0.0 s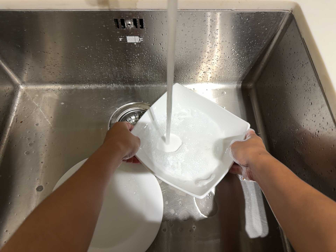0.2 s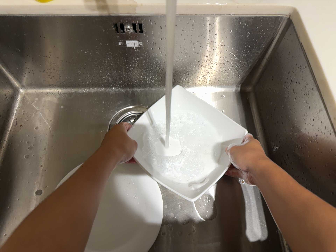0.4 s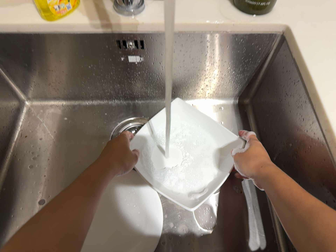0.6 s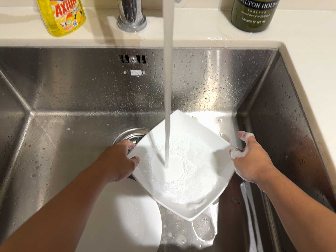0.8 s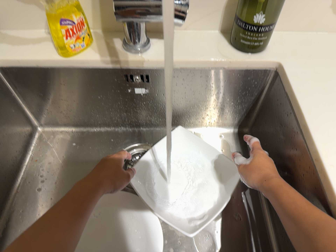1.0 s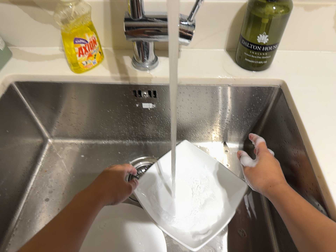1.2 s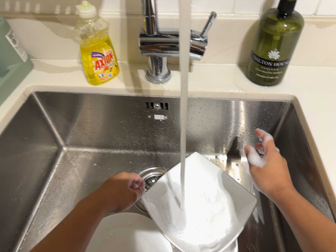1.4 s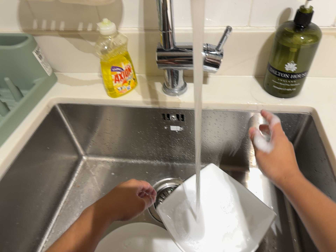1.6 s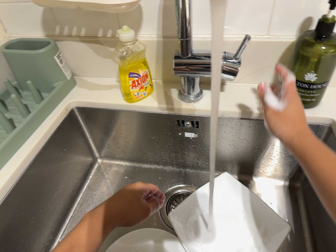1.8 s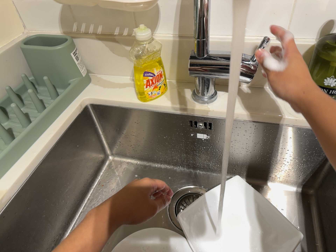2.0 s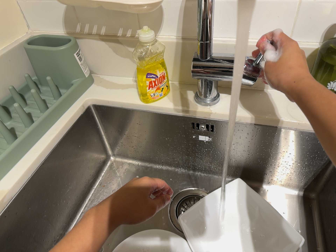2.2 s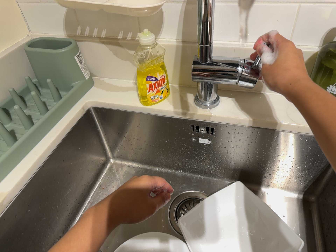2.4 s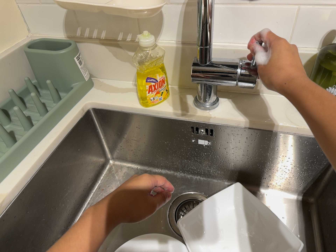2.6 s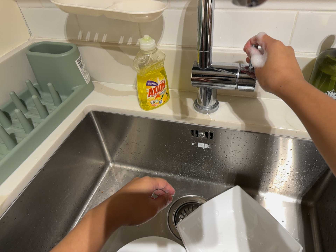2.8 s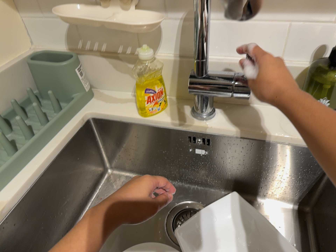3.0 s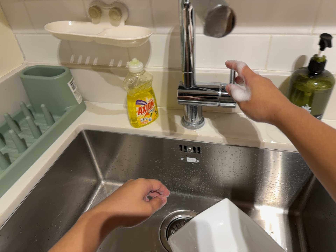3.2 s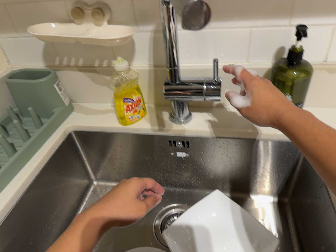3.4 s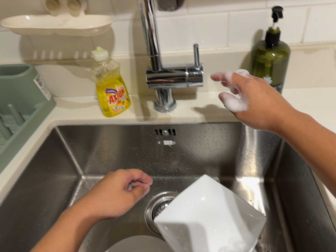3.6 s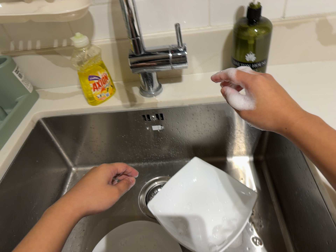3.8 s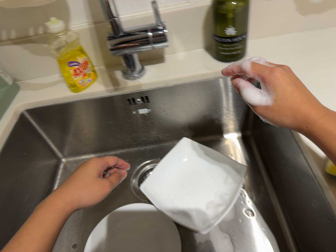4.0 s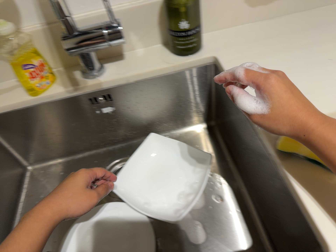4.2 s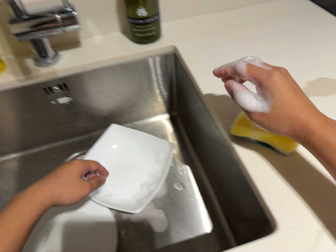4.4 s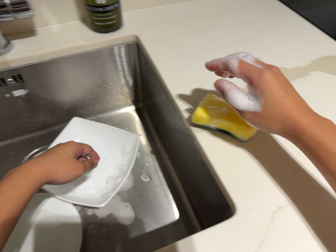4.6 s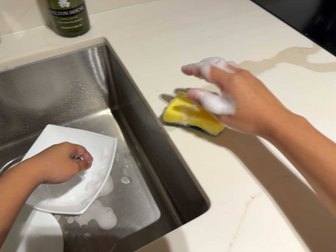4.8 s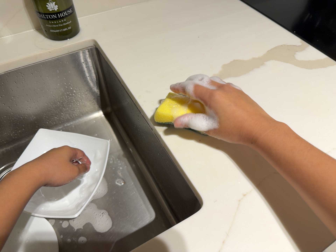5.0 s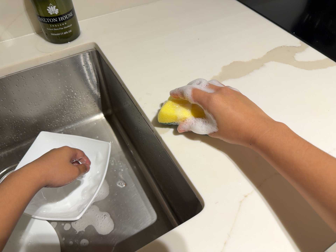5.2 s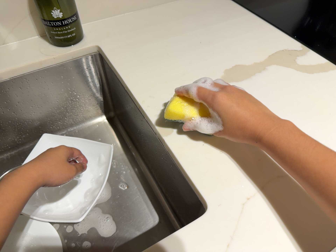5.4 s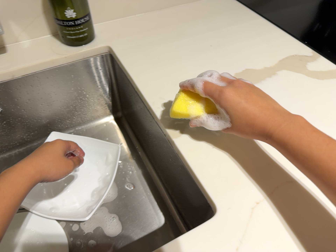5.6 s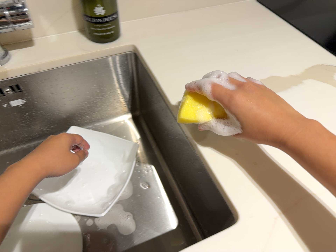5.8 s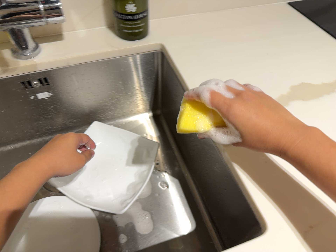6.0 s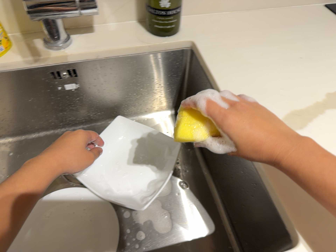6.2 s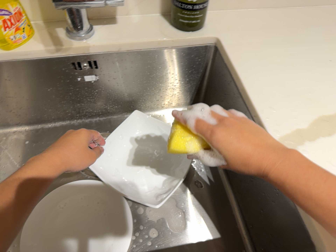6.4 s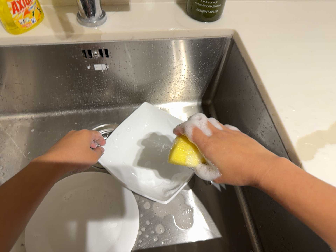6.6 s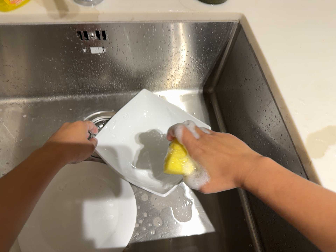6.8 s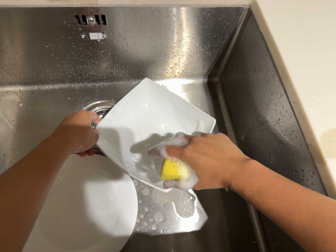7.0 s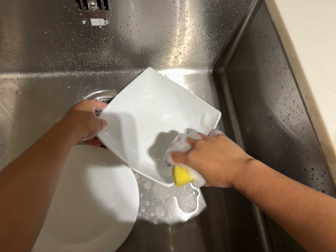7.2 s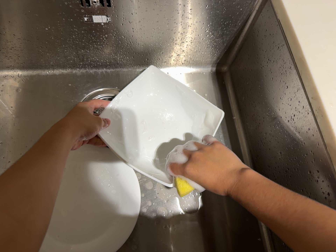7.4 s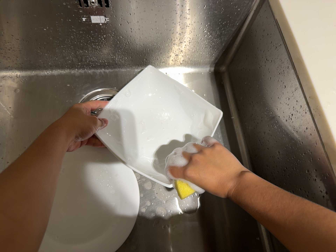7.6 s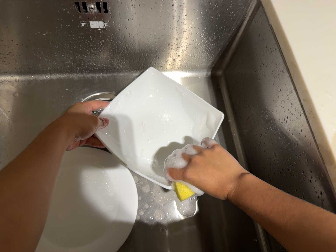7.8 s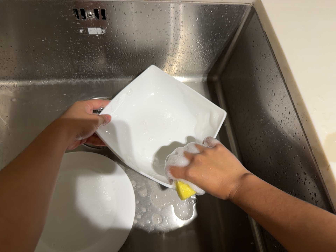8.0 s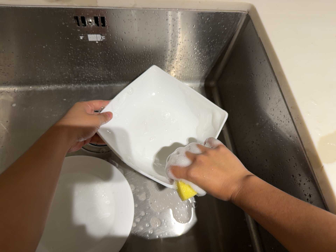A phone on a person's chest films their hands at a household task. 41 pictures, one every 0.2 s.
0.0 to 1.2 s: The camera travels backward, about 7 cm, so what stands in front gets smaller. Its aim tips toward the top of its view by about 15 degrees, and the scene shifts downward.
1.2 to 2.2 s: The scene slides to the right, as the camera pans about 10 degrees to its left.
2.2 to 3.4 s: The camera shifts only a little, or ends up much as it began.
3.4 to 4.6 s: The camera pans to its right by about 30 degrees. It travels to its right and toward the bottom of its view, about 10 cm, so close, fixed things drift to the left. Its aim tips toward the bottom of its view by about 10 degrees, and the scene shifts upward. It rolls about its line of sight by about 20 degrees, and the scene rotates counterclockwise.
4.6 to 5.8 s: The camera travels to its left, about 6 cm, so close, fixed things drift to the right.
5.8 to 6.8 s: The camera travels to its left and forward, about 12 cm, so close, fixed things drift to the right. Its aim tips toward the bottom of its view by about 10 degrees, and the scene shifts upward. It rolls about its line of sight by about 10 degrees, and the scene rotates clockwise.
6.8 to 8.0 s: The camera shifts only a little, or ends up much as it began.
The film runs backward here.
